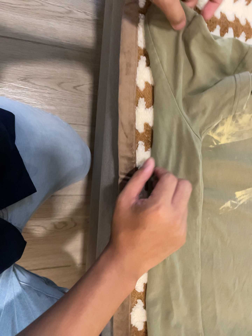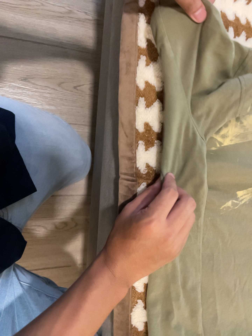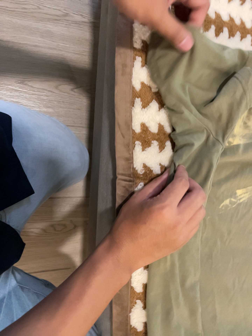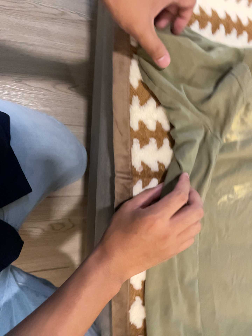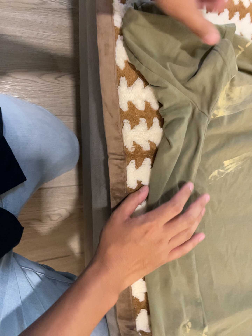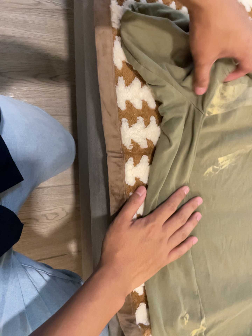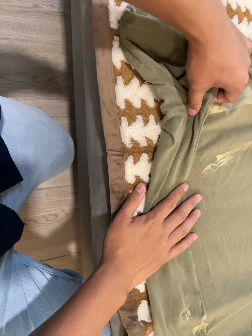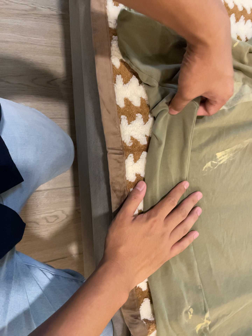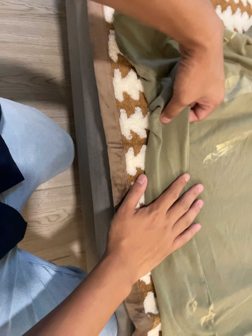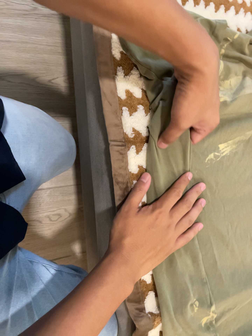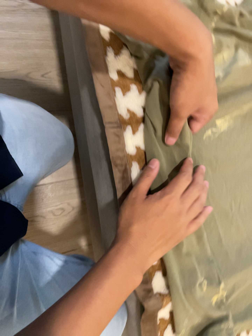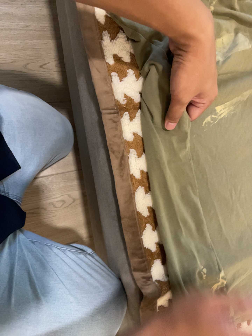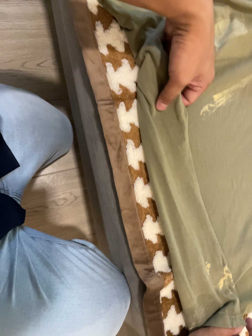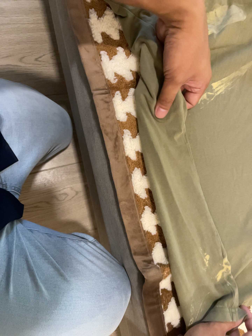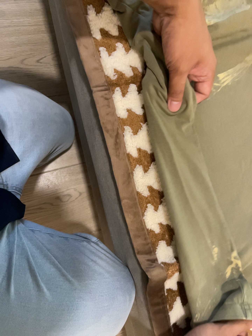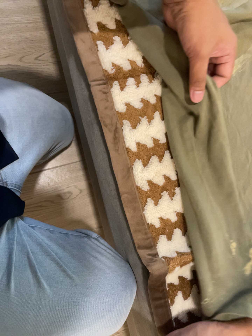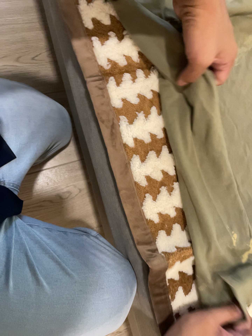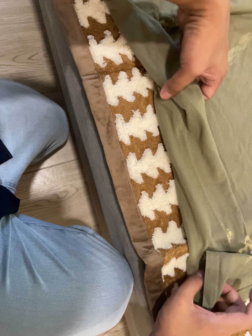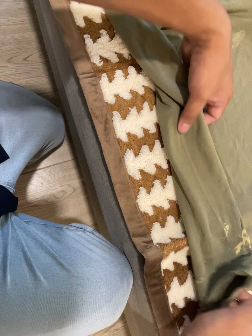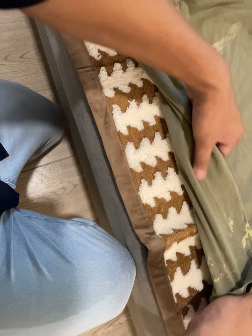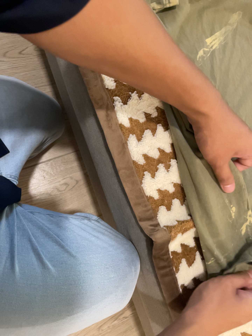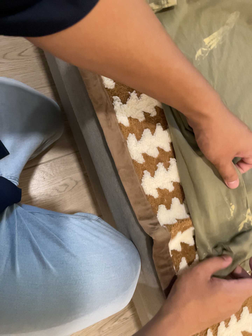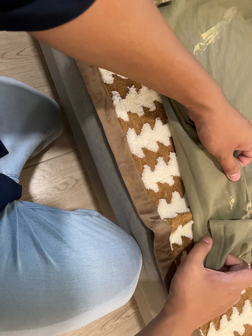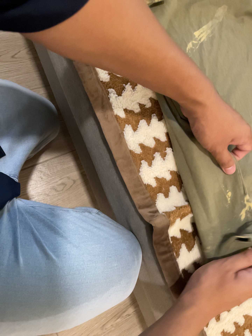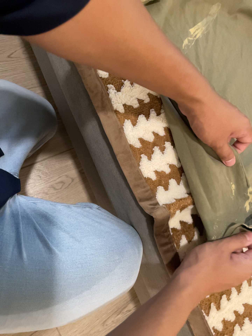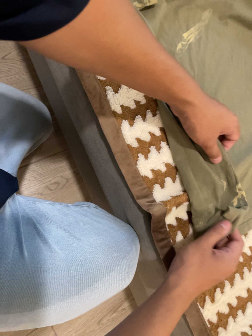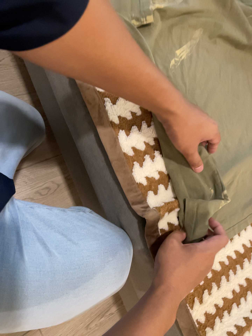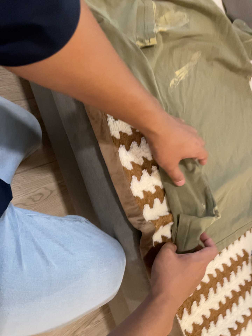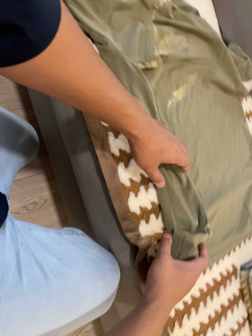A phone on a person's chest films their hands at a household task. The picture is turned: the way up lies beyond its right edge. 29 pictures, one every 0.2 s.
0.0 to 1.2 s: The camera shifts only a little, or ends up much as it began.
1.2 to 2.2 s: The camera travels toward the bottom of its view, about 7 cm, so close, fixed things drift upward.
2.2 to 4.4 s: The camera travels toward the bottom of its view, about 8 cm, so close, fixed things drift upward. It rolls about its line of sight by about 10 degrees, and the scene rotates counterclockwise.
4.4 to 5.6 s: The camera pans to its right by about 15 degrees. It travels backward and to its left, about 12 cm, so what stands in front gets smaller.
The film runs backward here.
